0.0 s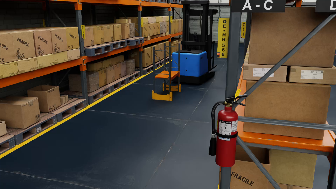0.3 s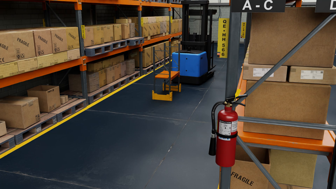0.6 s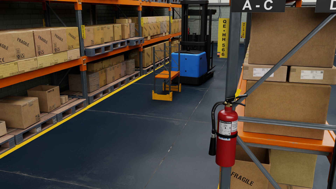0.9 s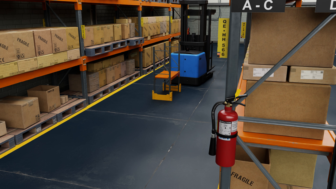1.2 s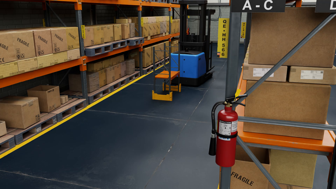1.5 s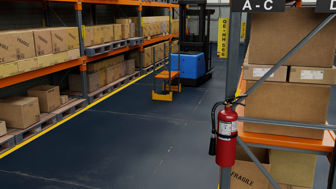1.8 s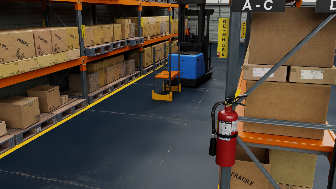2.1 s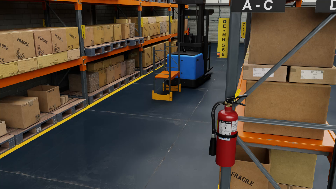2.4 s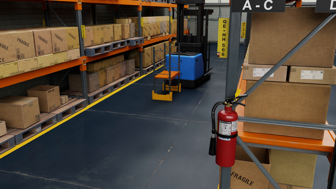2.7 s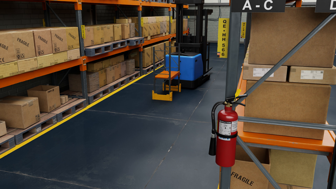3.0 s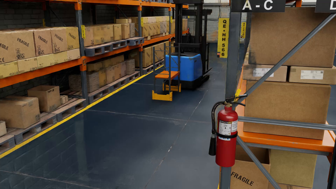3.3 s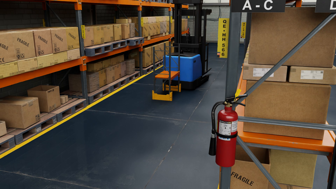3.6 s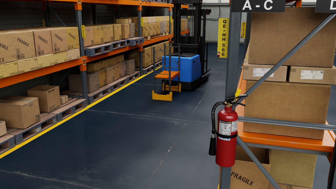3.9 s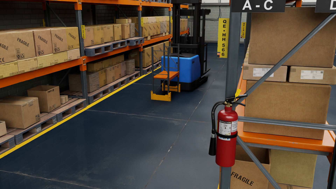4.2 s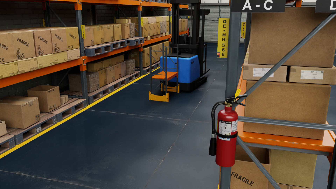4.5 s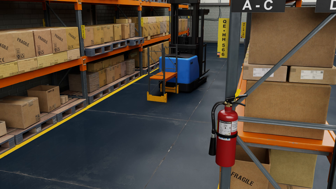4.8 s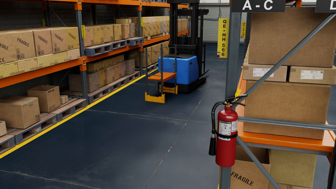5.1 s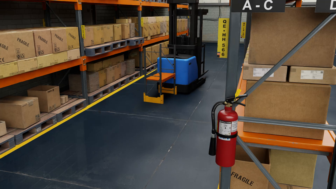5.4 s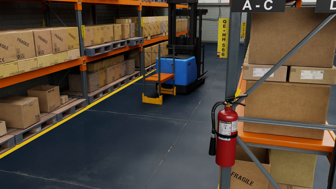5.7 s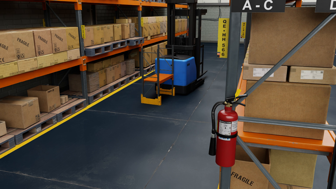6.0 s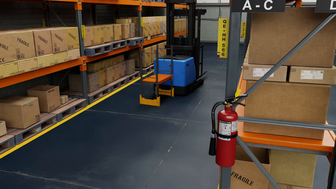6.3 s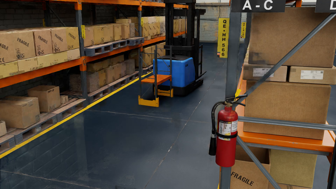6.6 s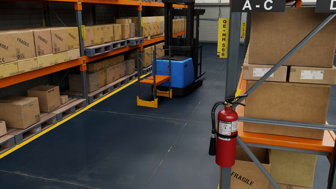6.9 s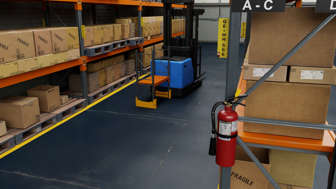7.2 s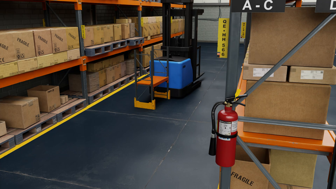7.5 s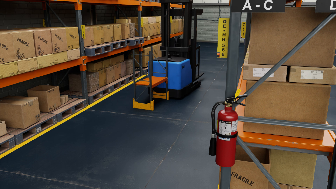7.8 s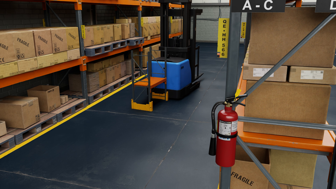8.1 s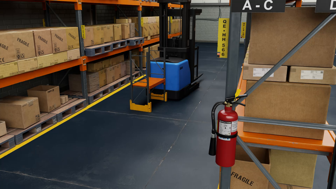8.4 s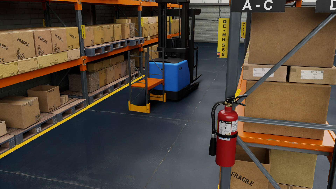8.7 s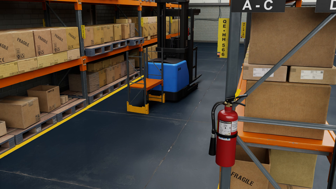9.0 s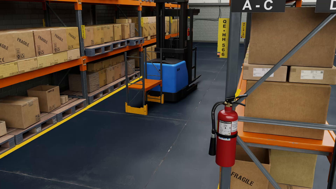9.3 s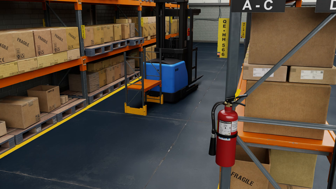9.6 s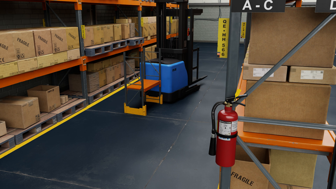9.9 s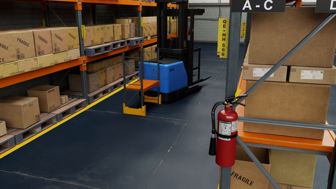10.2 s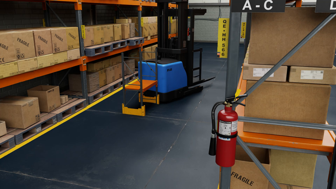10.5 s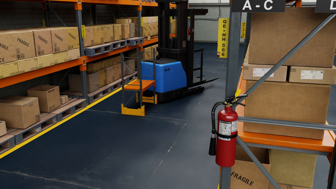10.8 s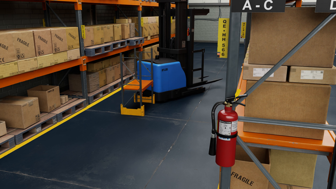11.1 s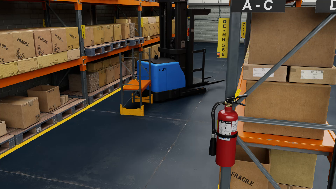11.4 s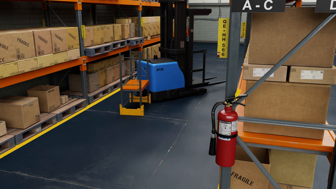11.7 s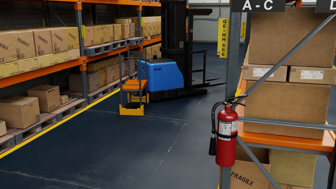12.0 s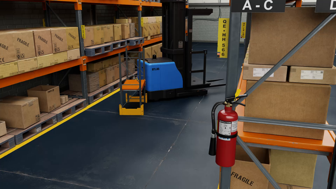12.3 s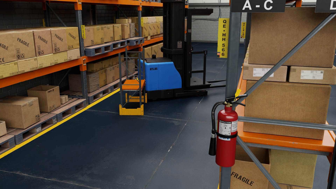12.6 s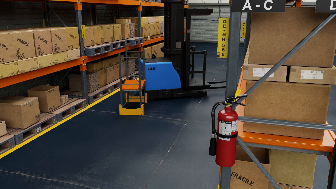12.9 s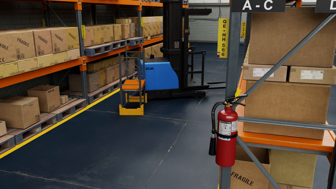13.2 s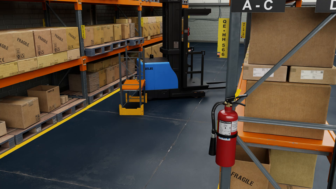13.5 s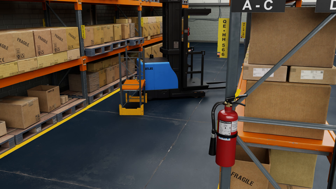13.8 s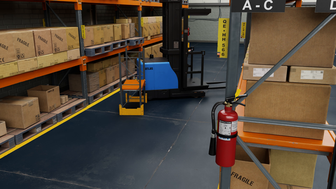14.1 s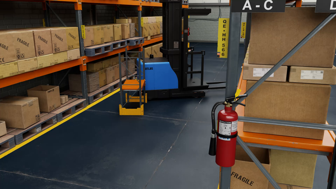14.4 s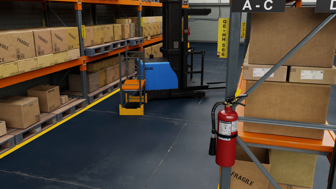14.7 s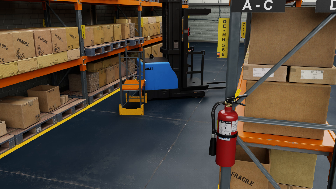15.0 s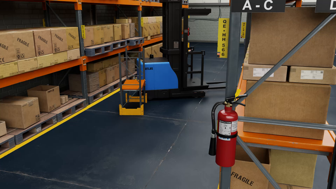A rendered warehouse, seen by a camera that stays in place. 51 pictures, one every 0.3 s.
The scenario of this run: A forklift runs into an object in its way.
